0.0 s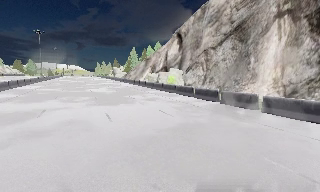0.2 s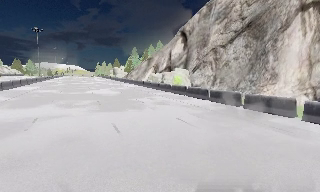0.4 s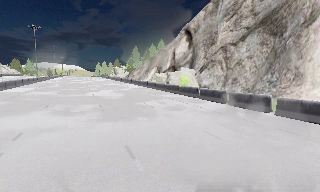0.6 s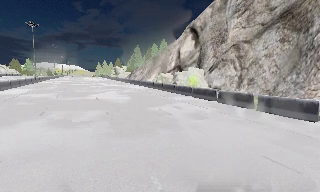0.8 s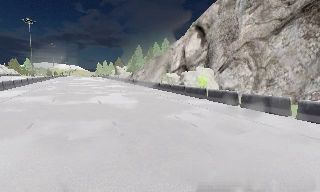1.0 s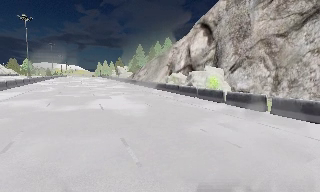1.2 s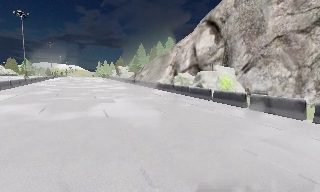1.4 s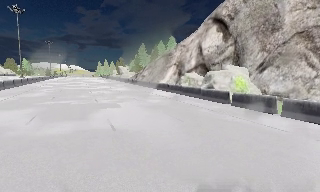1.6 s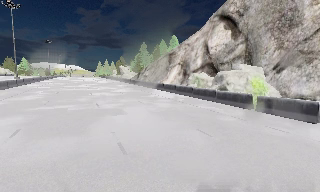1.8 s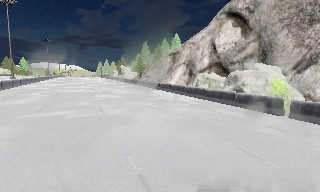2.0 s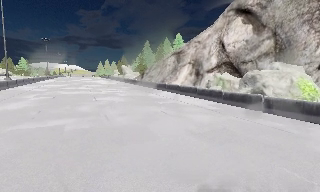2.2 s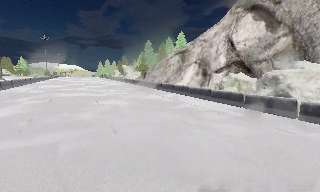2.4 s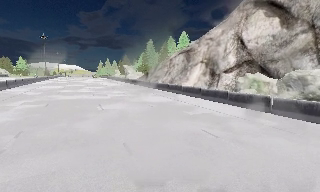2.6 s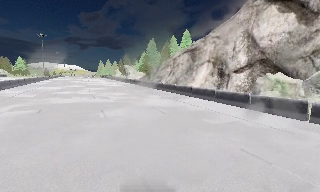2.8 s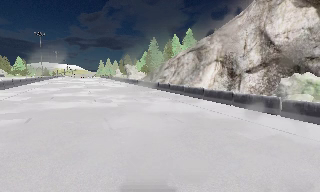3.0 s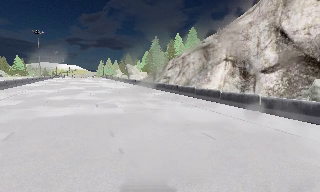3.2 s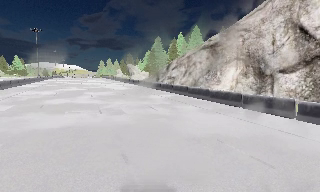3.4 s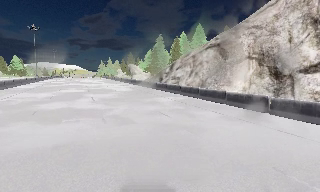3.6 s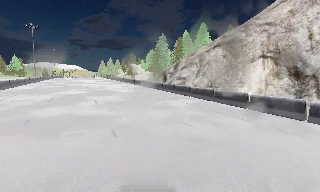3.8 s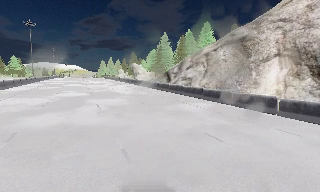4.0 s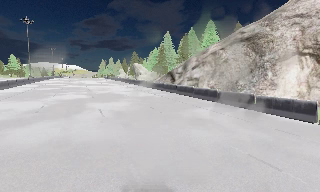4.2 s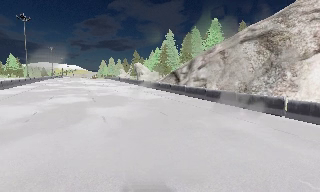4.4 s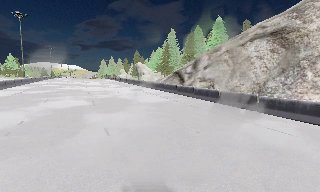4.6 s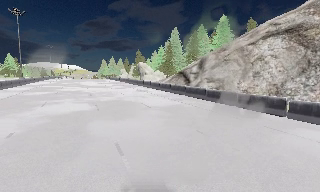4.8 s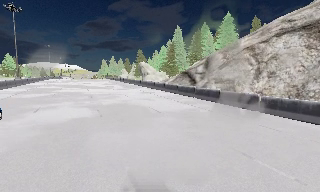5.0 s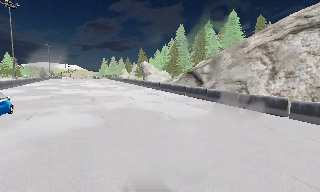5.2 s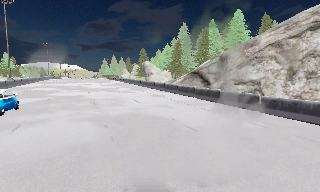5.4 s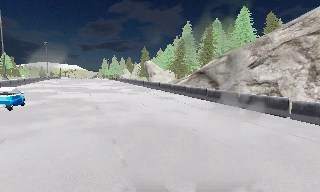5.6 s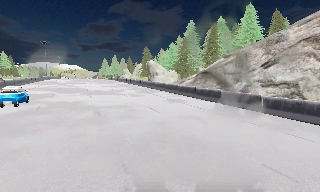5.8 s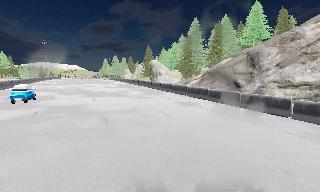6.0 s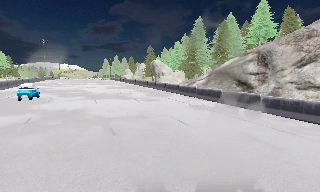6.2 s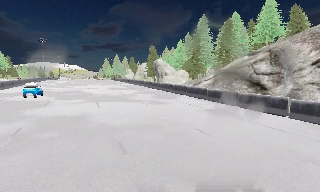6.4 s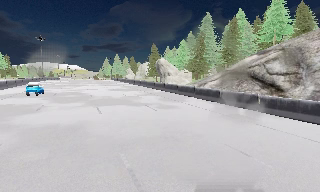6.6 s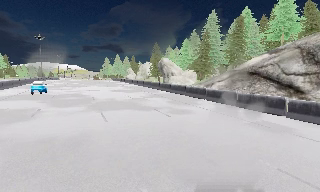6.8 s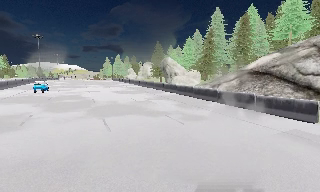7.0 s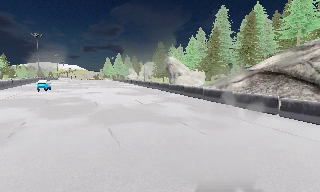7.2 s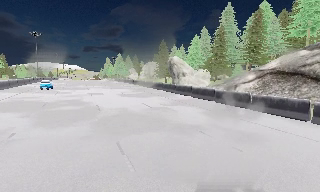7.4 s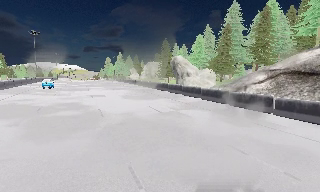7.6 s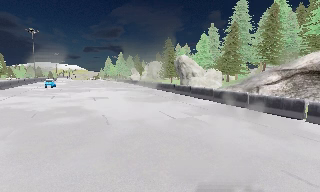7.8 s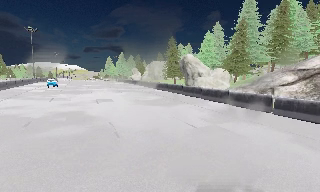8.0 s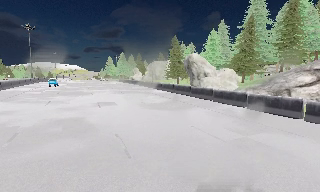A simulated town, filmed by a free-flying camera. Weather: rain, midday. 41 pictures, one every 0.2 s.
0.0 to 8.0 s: The camera travels forward and to its left, about 75 m, so what stands in front looms larger.
The film runs forward here.
